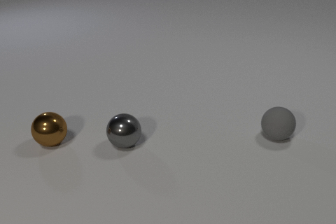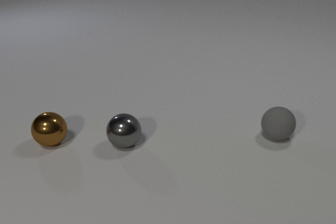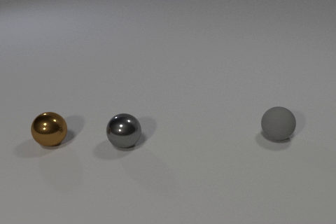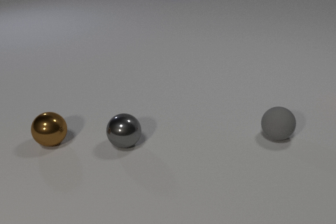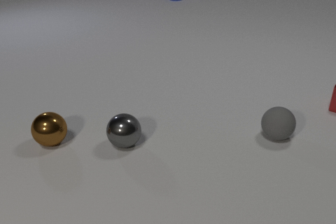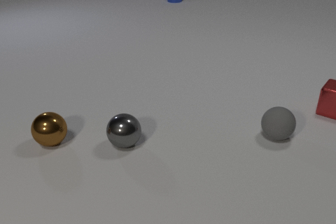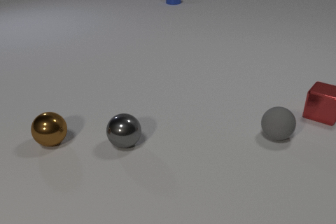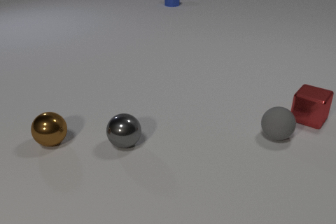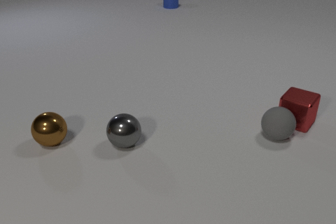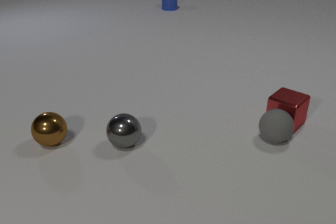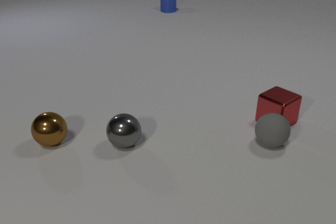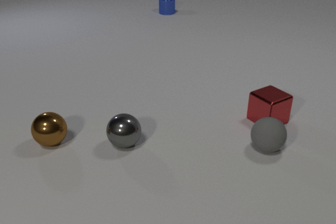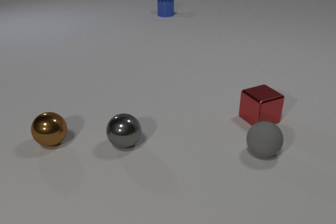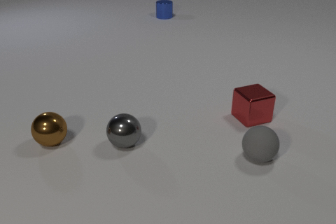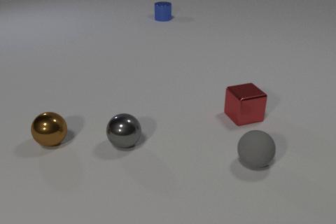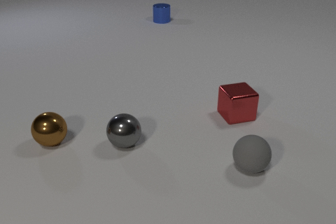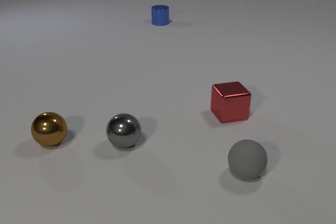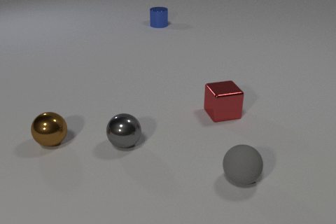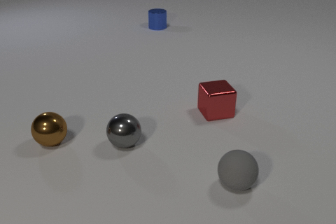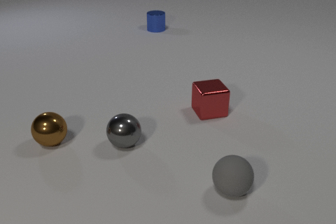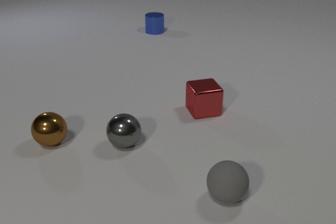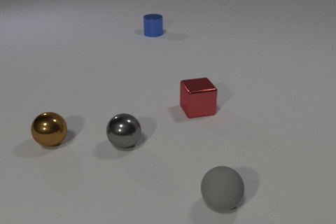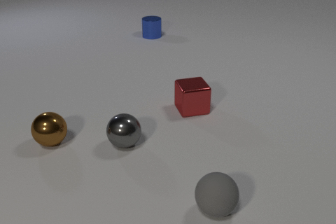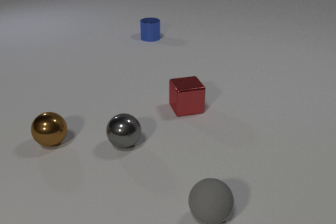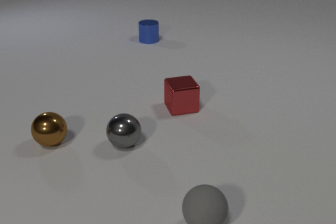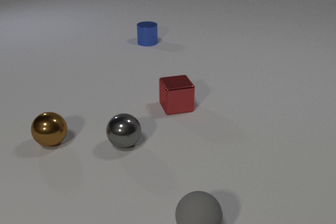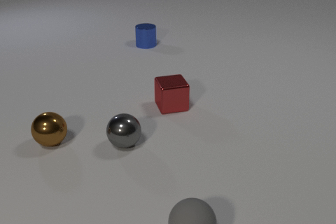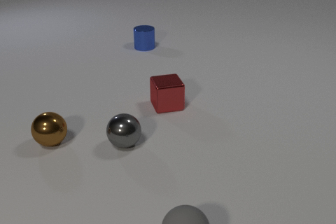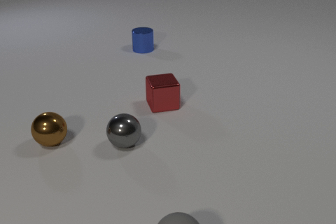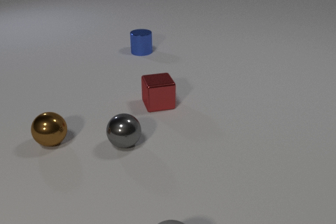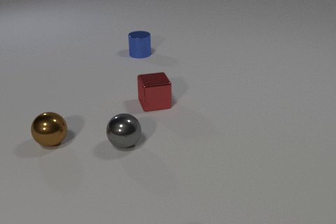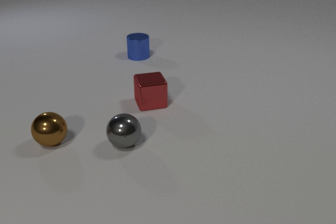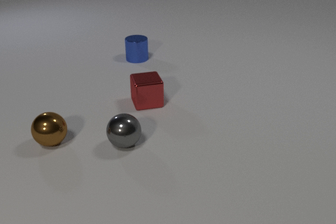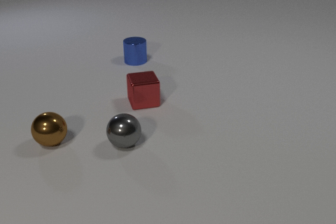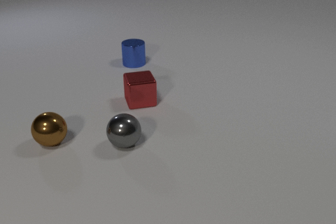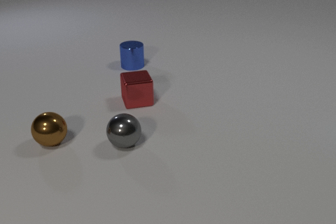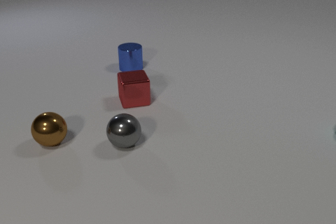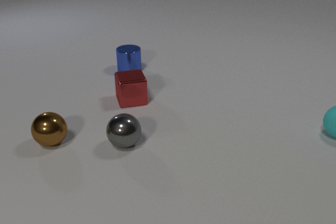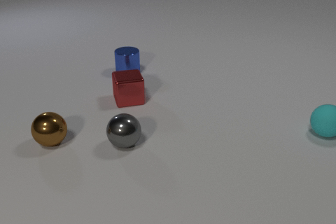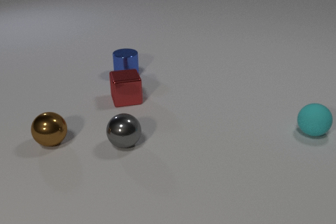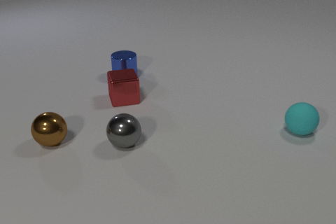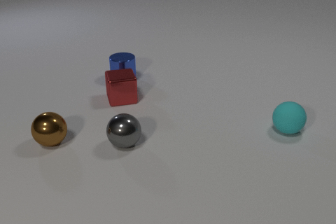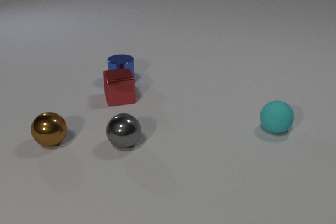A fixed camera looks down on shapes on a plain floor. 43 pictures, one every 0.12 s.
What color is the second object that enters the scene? red.
What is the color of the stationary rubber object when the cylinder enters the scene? gray.
What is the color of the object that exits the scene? gray.
0.00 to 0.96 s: The red metal cube comes in at the right edge, slides toward the camera and to the left. The blue metal cylinder comes in at the top edge, slides toward the camera.
0.96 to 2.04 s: The red metal cube slides to the left, spins so that its near face slides to the left, clockwise seen from above. The gray rubber sphere rolls toward the camera. The blue metal cylinder slides toward the camera. The red metal cube and the gray rubber sphere collide.
2.04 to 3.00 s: The red metal cube slides to the left. The gray rubber sphere rolls toward the camera and to the left. The blue metal cylinder slides toward the camera.
3.00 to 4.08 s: The red metal cube slides to the left. The gray rubber sphere rolls toward the camera and to the left, leaves at the bottom edge. The blue metal cylinder slides toward the camera.
4.08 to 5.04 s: The red metal cube slides to the left. The blue metal cylinder slides toward the camera. The cyan rubber sphere comes in at the right edge, rolls to the left.
